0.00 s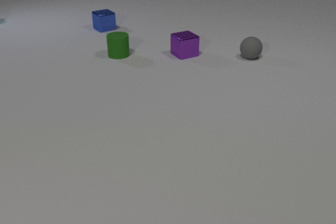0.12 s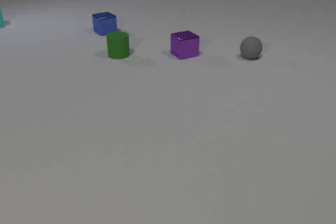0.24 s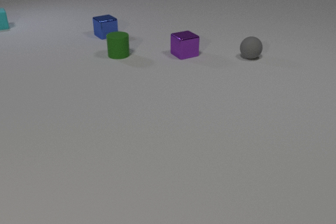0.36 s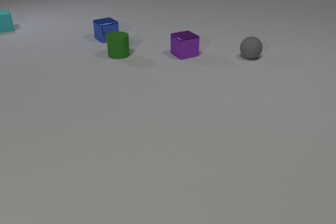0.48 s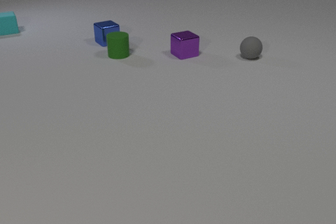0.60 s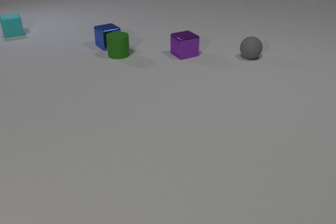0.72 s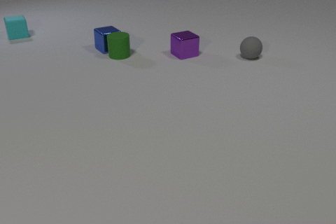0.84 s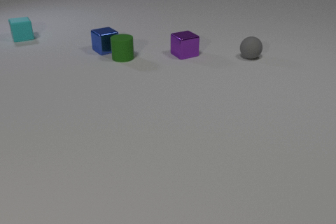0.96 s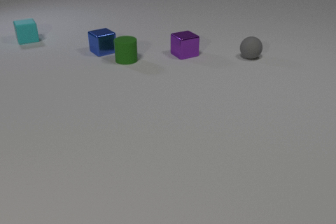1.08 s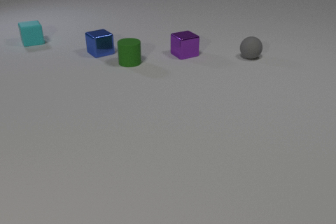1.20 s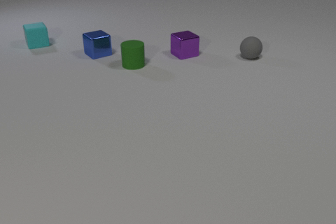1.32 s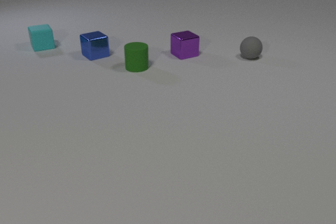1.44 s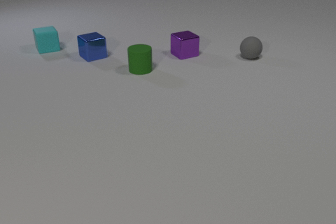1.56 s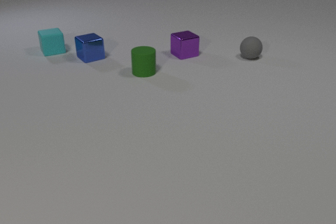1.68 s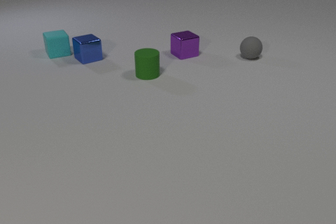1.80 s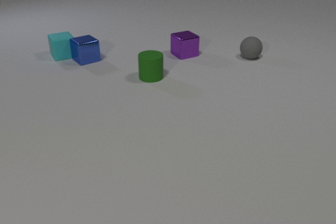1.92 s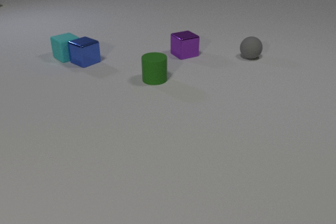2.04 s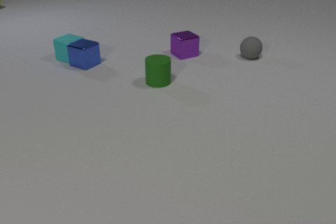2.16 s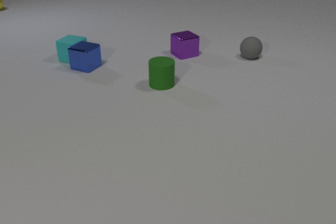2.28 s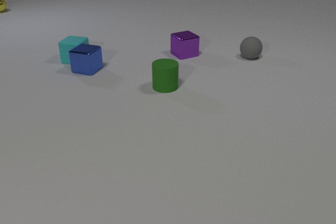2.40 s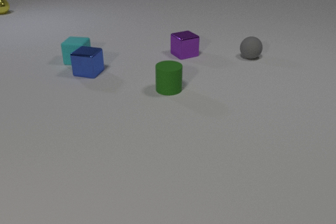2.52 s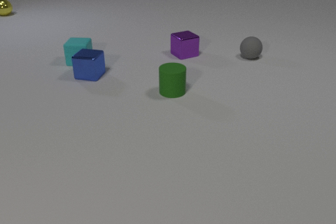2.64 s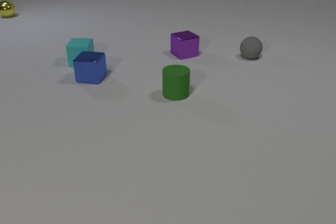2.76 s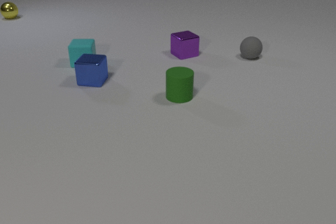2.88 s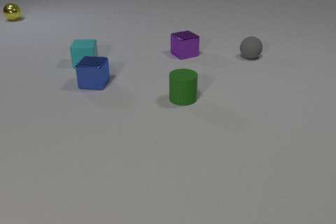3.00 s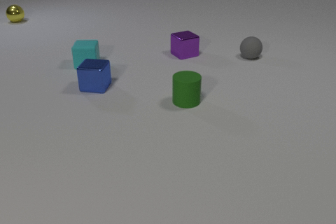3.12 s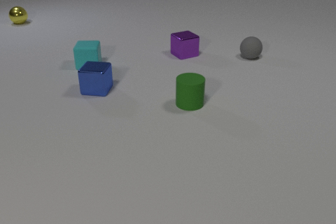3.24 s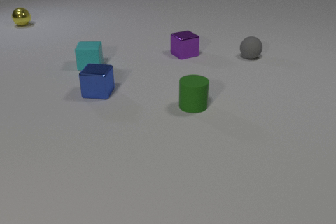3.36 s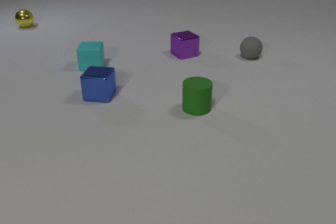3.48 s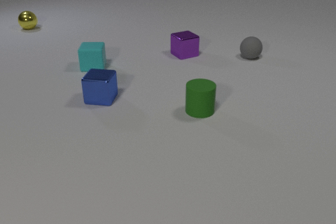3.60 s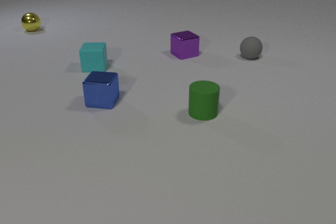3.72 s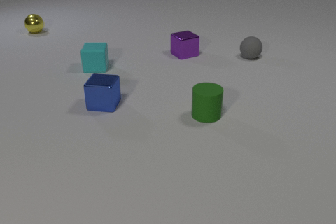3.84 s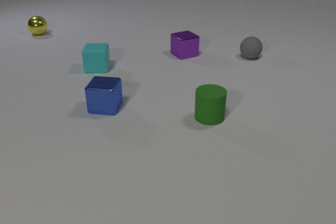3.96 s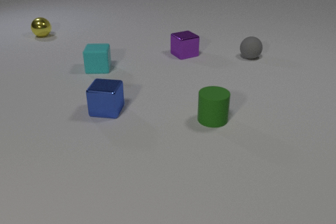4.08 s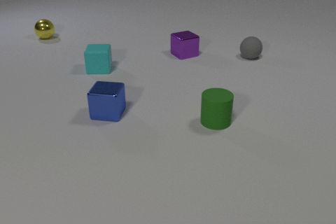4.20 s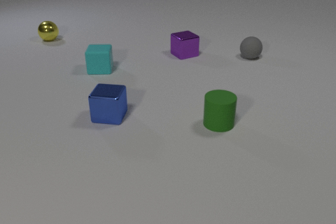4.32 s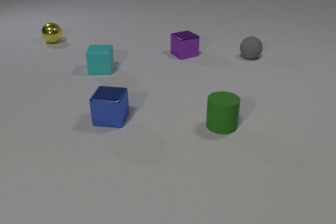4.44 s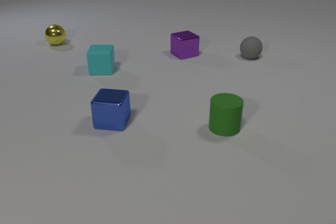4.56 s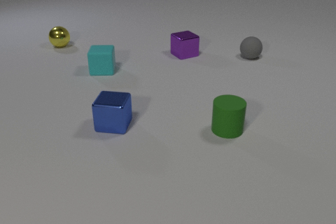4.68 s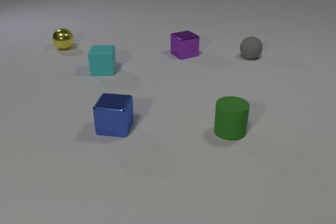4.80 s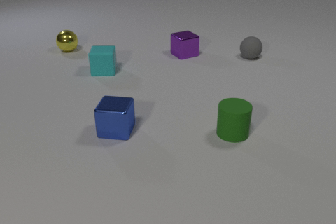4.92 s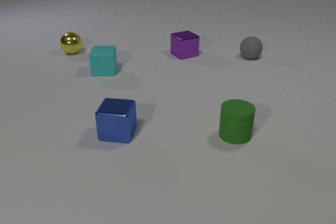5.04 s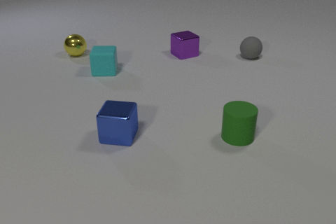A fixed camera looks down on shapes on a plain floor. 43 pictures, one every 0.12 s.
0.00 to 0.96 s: The blue metal cube slides toward the camera. The green rubber cylinder slides toward the camera and to the right. The cyan rubber cube comes in at the left edge, slides toward the camera and to the right. The blue metal cube and the green rubber cylinder collide.
0.96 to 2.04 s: The blue metal cube slides toward the camera and to the left, spins so that its near face slides to the right, counterclockwise seen from above. The green rubber cylinder slides toward the camera and to the right. The cyan rubber cube slides toward the camera and to the right, spins counterclockwise seen from above by about 30 degrees, its near face sliding to the right. The yellow metal sphere comes in at the left edge. The blue metal cube and the cyan rubber cube collide.
2.04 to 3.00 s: The blue metal cube slides toward the camera, spins counterclockwise seen from above by about 30 degrees, its near face sliding to the right. The green rubber cylinder slides toward the camera and to the right. The cyan rubber cube slides toward the camera and to the right, spins counterclockwise seen from above by about 30 degrees, its near face sliding to the right. The yellow metal sphere rolls toward the camera.
3.00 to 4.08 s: The blue metal cube slides toward the camera. The green rubber cylinder slides toward the camera and to the right. The cyan rubber cube slides toward the camera and to the right. The yellow metal sphere rolls toward the camera and to the right.
4.08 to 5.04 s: The blue metal cube slides toward the camera. The green rubber cylinder slides toward the camera and to the right. The cyan rubber cube slides toward the camera and to the right. The yellow metal sphere rolls toward the camera and to the right.
How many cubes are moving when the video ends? 2.
What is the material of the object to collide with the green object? metal.
How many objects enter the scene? 2.
